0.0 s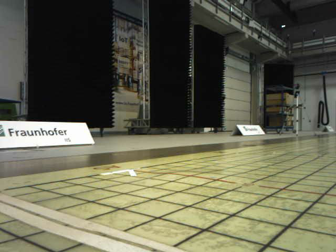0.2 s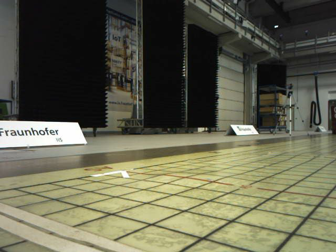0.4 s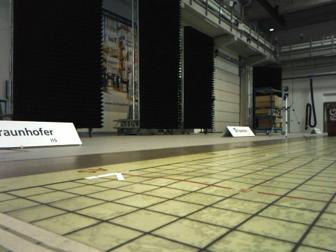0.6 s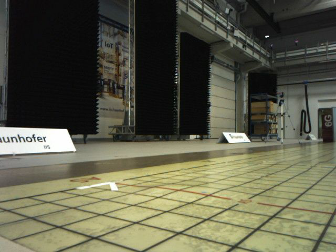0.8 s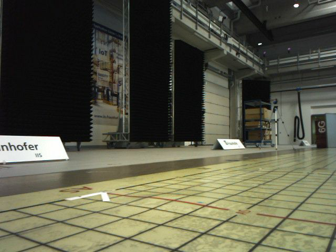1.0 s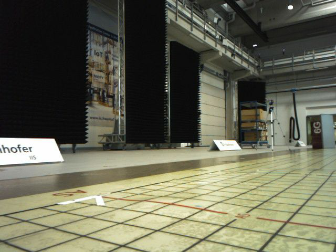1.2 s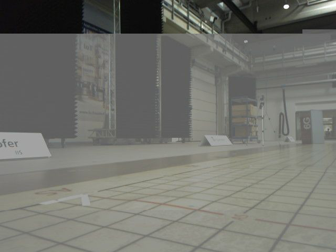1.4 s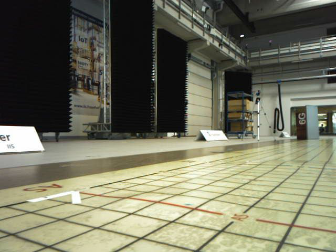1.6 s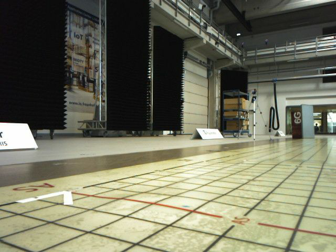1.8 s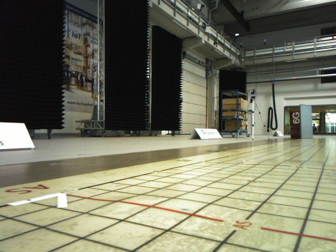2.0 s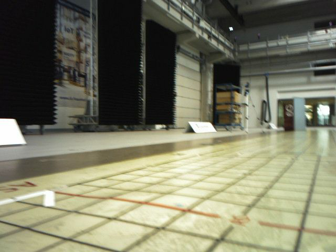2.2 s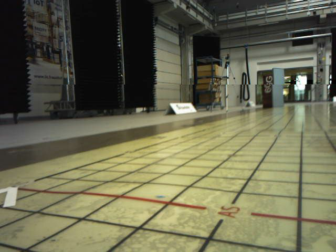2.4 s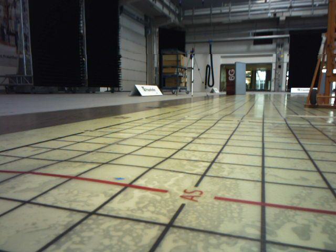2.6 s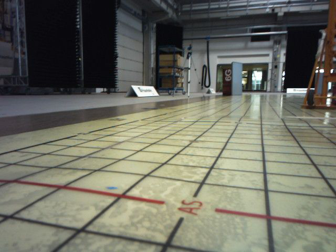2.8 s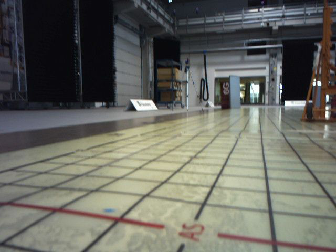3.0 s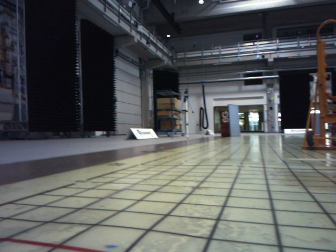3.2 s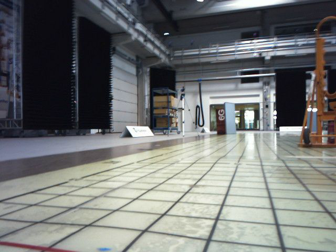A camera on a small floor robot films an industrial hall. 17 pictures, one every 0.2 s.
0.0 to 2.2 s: The camera travels forward, about 0.4 m, so what stands in front looms larger.
2.2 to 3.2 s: The scene slides to the left, as the camera pans about 15 degrees to its right. It travels forward, about 0.2 m, so what stands in front looms larger. It loses speed.
The film runs forward here.
